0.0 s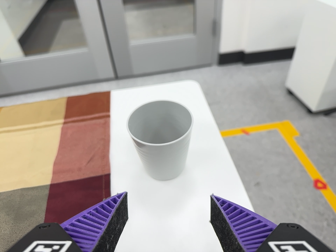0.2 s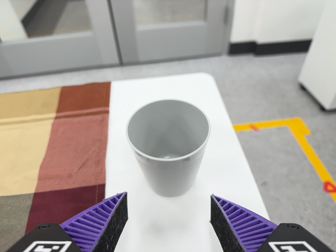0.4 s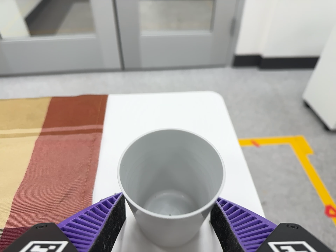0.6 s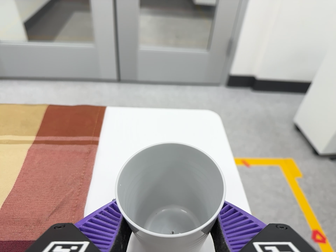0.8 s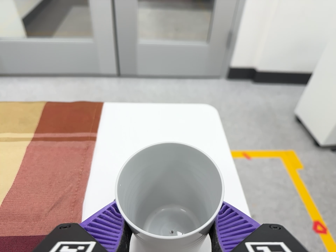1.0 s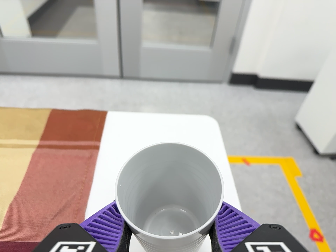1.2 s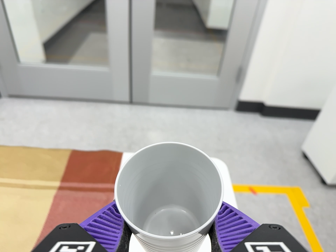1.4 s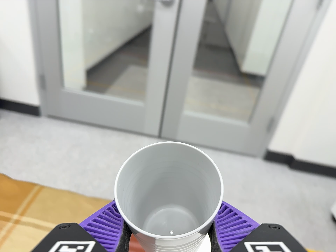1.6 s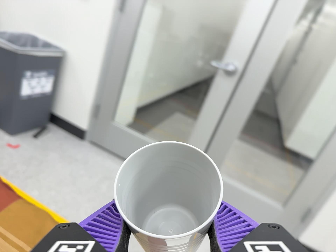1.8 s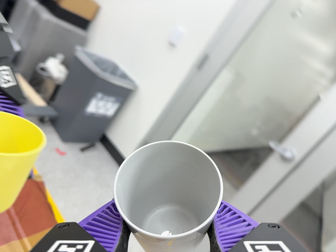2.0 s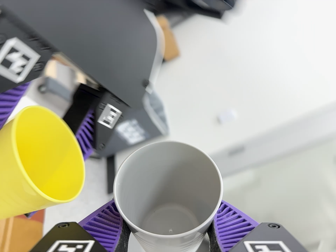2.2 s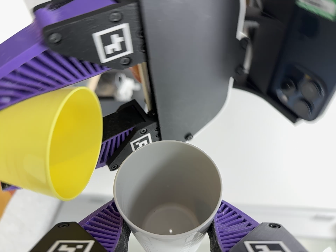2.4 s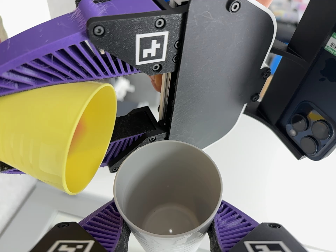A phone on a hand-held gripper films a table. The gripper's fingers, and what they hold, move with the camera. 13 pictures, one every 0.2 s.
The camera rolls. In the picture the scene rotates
clockwise.
The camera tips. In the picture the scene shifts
downward.
0.0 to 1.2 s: The camera travels toward the top of its view and forward, about 12 cm, so close, fixed things drift downward. It rolls about its line of sight by about 10 degrees, and the scene rotates clockwise.
1.2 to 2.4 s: The camera pans to its left by about 20 degrees. It travels to its left and toward the top of its view, about 34 cm, so close, fixed things drift to the right. Its aim tips toward the top of its view by about 45 degrees, and the scene shifts downward. It rolls about its line of sight by about 115 degrees, and the scene rotates clockwise.
The film runs backward here.
